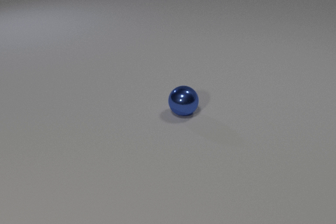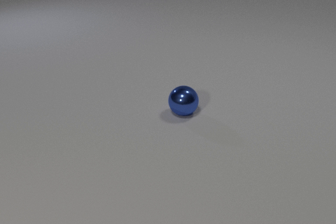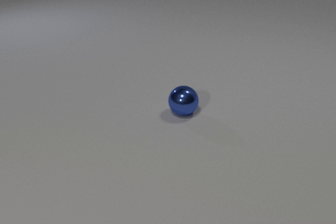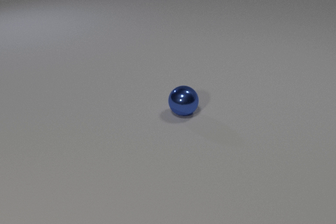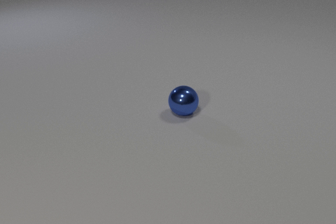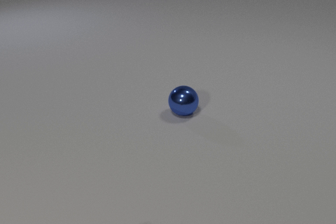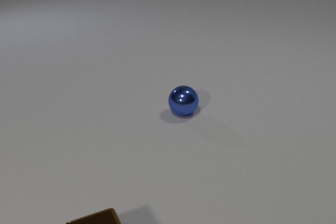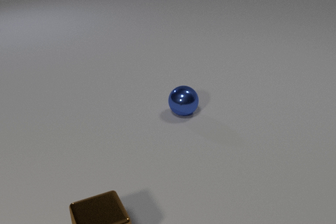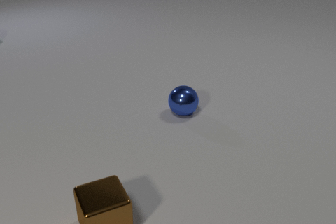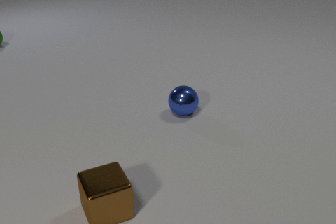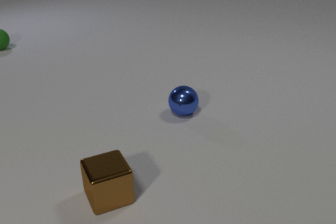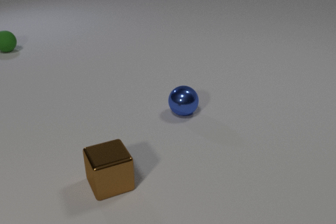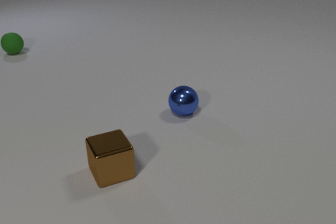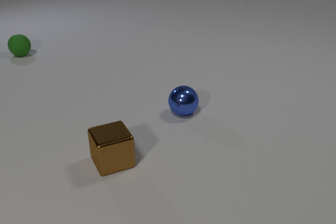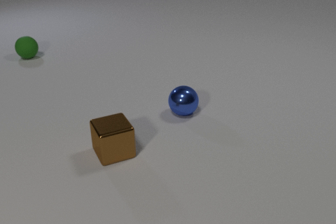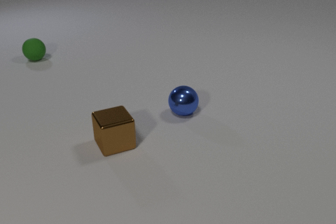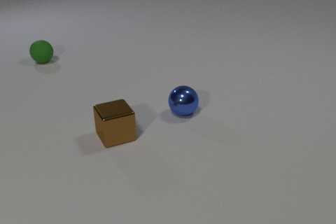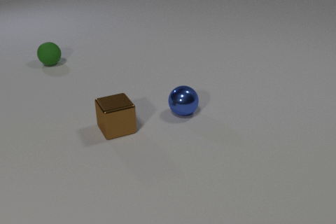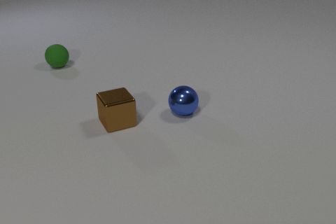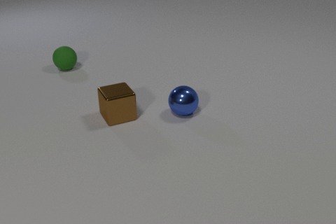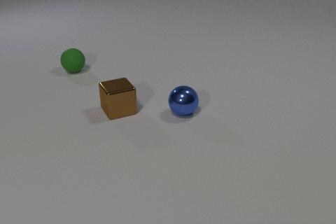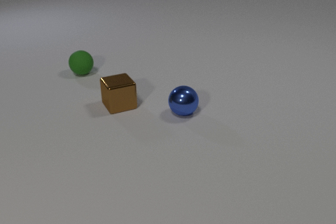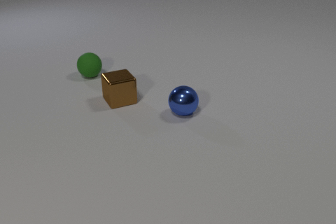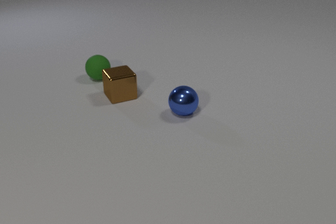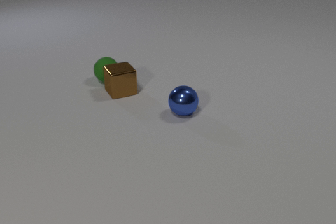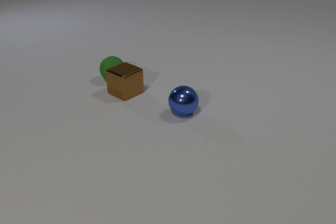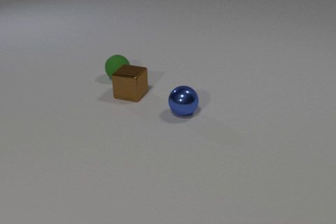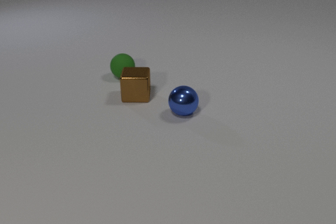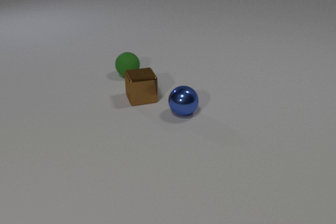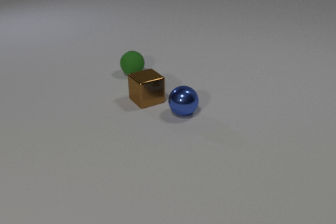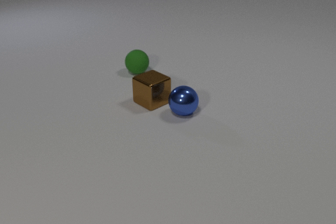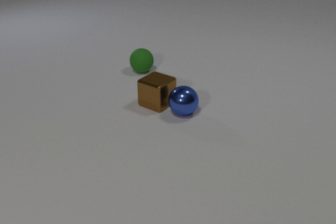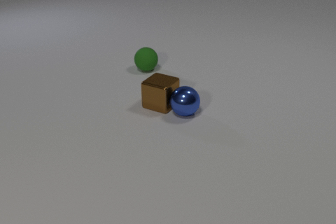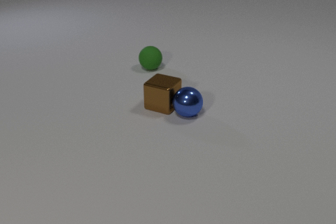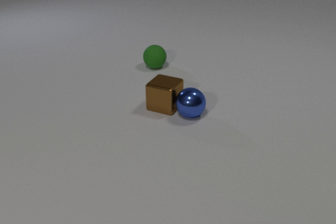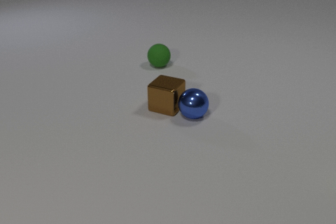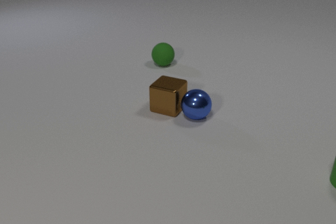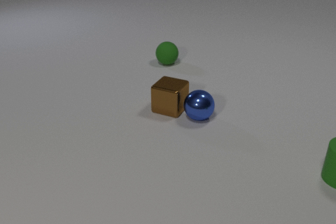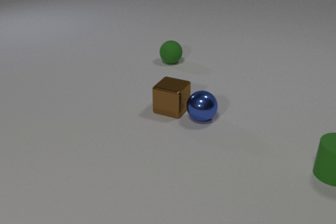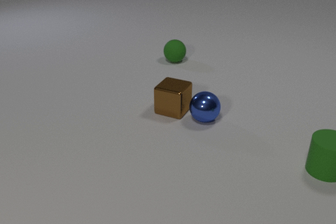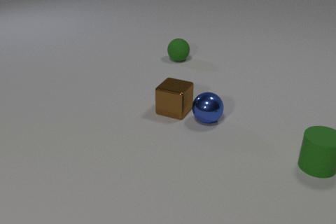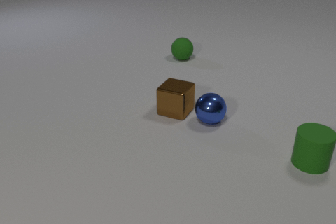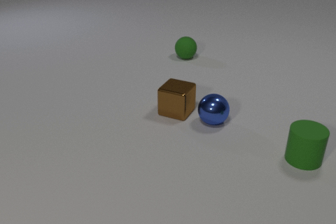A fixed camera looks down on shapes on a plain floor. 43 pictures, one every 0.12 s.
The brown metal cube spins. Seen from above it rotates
counterclockwise.
The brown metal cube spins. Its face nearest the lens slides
to the right.
0.00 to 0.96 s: The brown metal cube comes in at the bottom edge, slides away from the camera.
0.96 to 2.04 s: The brown metal cube slides away from the camera. The green rubber sphere comes in at the left edge, rolls toward the camera and to the right.
2.04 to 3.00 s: The brown metal cube slides away from the camera, spins so that its near face slides to the right, counterclockwise seen from above. The green rubber sphere rolls to the right and toward the camera. The brown metal cube and the green rubber sphere collide.
3.00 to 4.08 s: The brown metal cube slides to the right and toward the camera, spins so that its near face slides to the right, counterclockwise seen from above. The green rubber sphere rolls to the right and away from the camera. The blue metal sphere rolls to the right. The brown metal cube and the blue metal sphere collide.
4.08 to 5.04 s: The brown metal cube slides to the right and toward the camera. The green rubber sphere rolls to the right and away from the camera. The blue metal sphere rolls to the right and toward the camera. The green rubber cylinder comes in at the right edge, slides to the left and away from the camera.
Are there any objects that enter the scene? yes.
How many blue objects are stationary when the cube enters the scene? 1.
How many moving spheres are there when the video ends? 2.
